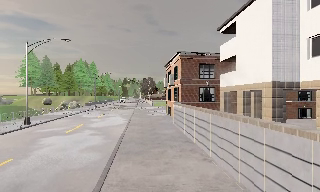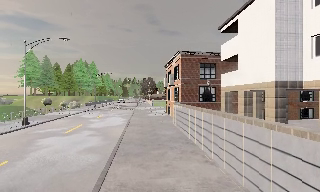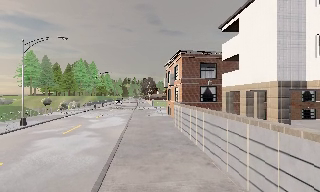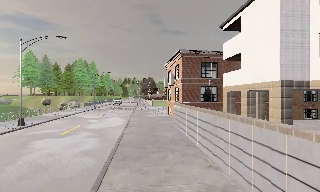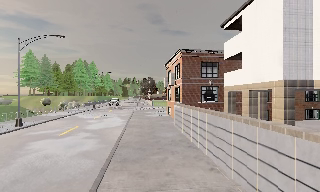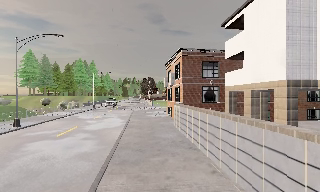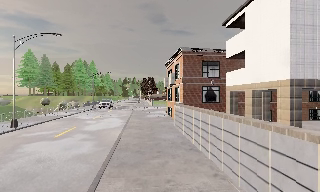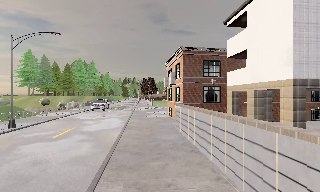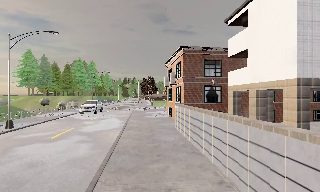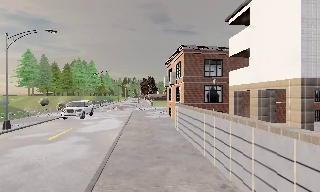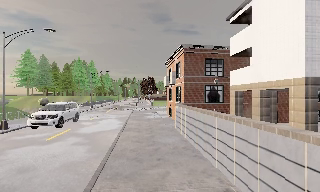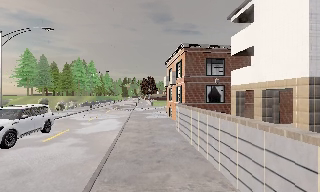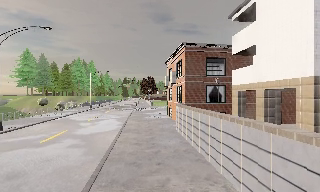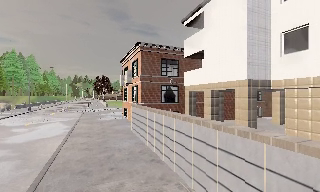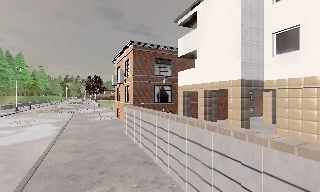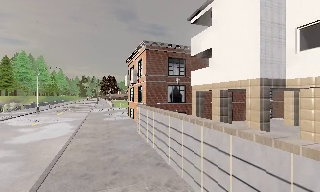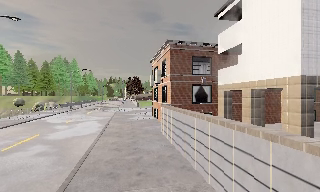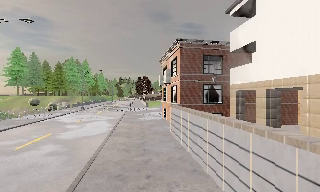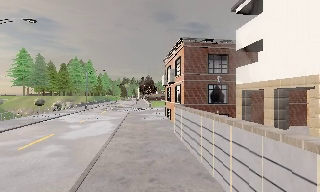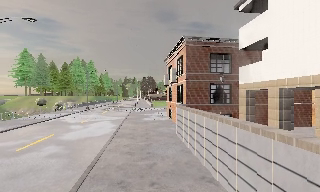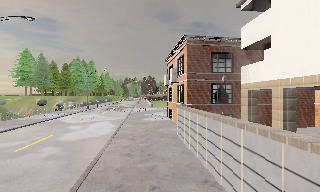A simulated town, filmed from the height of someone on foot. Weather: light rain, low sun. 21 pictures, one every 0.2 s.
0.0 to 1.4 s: The camera travels forward, about 1.5 m, so what stands in front looms larger.
1.4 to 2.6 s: The camera pans to its right, which is clockwise from overhead, by about 15 degrees. It travels forward, about 1 m, so what stands in front looms larger.
2.6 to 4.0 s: The camera swings to its left by about 15 degrees, and the scene slides to the right. It travels forward, about 1.5 m, so what stands in front looms larger.
The film runs forward here.
